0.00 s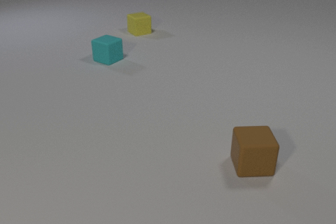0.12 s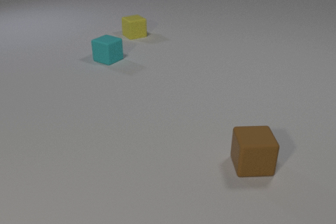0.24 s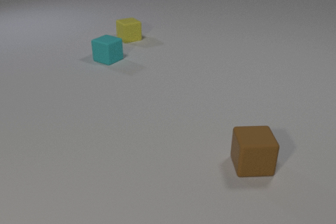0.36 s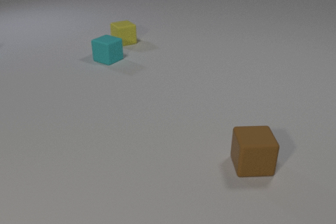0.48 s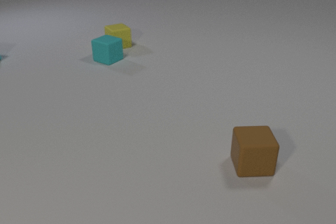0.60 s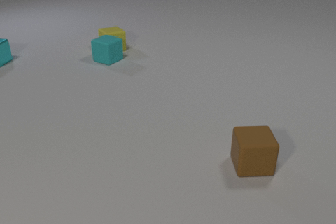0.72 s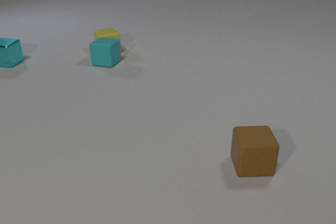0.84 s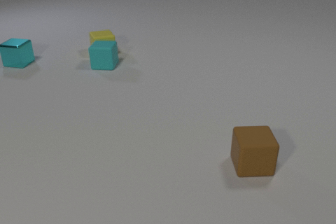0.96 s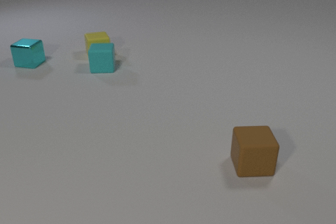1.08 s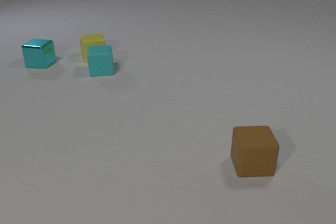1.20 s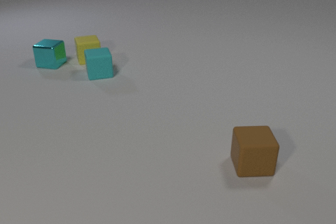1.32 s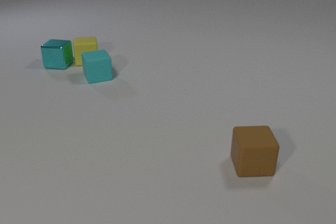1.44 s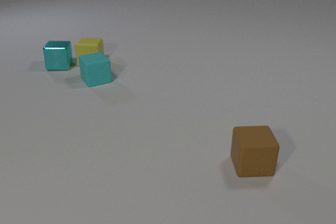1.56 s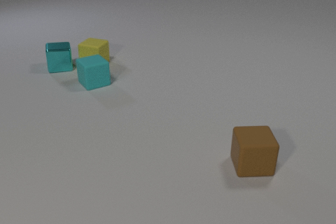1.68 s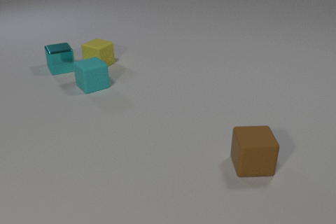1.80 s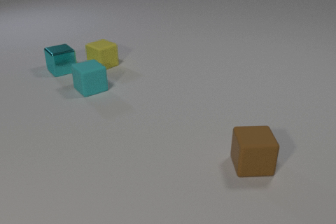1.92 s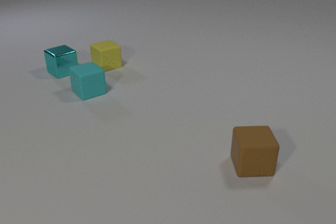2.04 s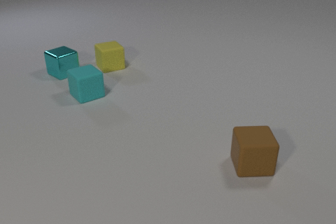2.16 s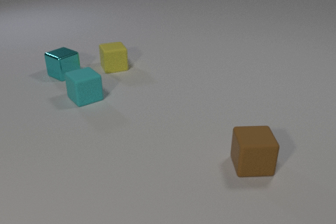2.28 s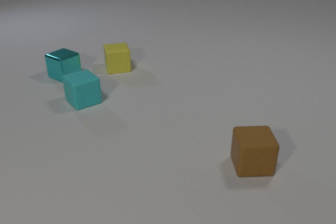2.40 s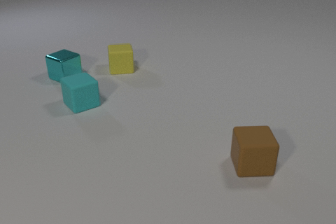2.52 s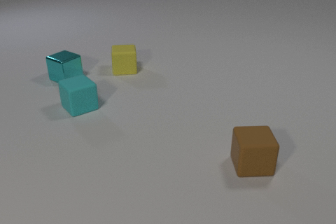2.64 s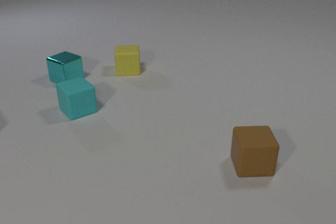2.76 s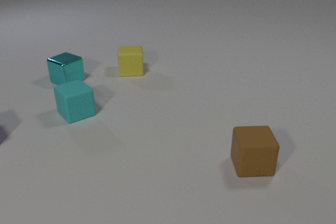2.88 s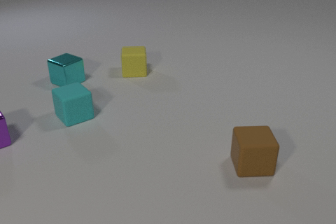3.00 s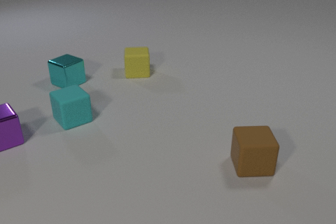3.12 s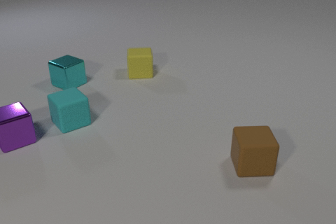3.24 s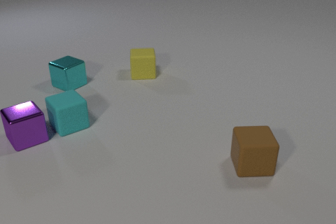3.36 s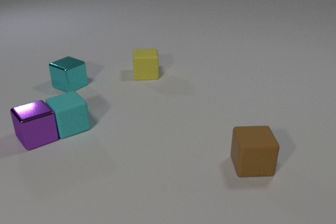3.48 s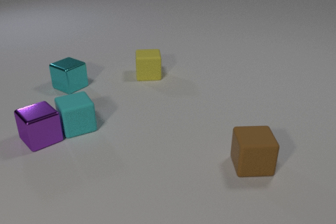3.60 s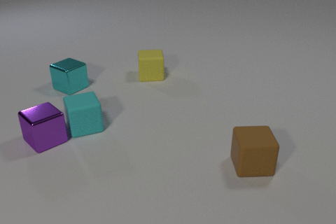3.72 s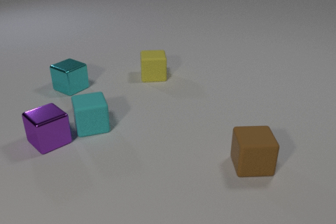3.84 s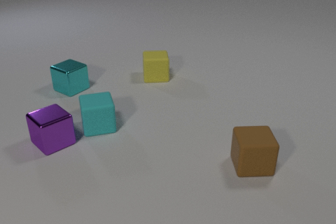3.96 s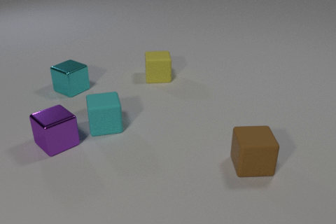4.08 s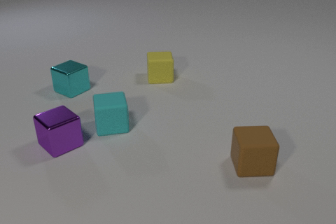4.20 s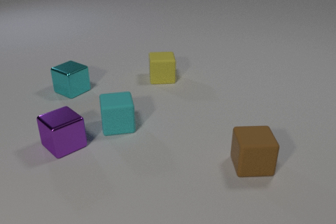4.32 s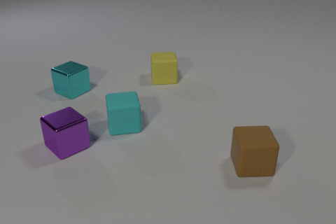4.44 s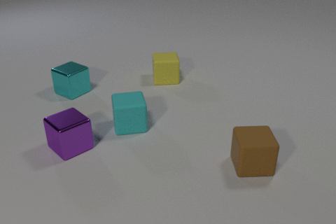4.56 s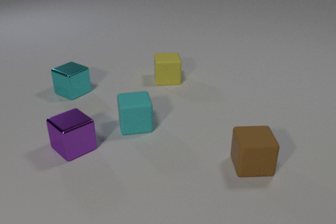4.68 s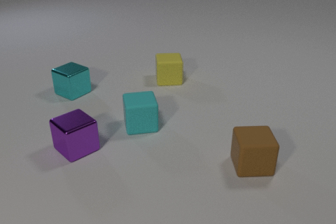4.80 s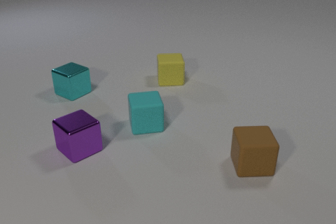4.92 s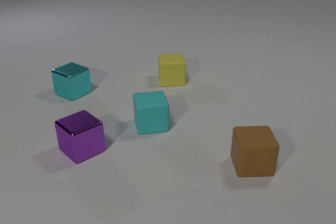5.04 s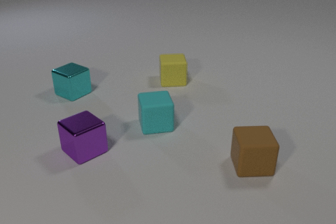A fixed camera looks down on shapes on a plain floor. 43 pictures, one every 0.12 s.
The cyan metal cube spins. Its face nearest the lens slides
to the right.
The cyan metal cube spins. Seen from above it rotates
counterclockwise.
0.00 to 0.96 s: The yellow rubber cube slides toward the camera and to the left. The cyan rubber cube slides toward the camera, spins counterclockwise seen from above by about 45 degrees, its near face sliding to the right. The cyan metal cube comes in at the left edge, slides to the right and toward the camera. The yellow rubber cube and the cyan rubber cube collide.
0.96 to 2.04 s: The yellow rubber cube slides toward the camera, spins so that its near face slides to the left, clockwise seen from above. The cyan rubber cube slides toward the camera, spins counterclockwise seen from above by about 30 degrees, its near face sliding to the right. The cyan metal cube slides toward the camera and to the right, spins so that its near face slides to the right, counterclockwise seen from above. The yellow rubber cube and the cyan metal cube collide.
2.04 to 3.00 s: The yellow rubber cube slides to the right and toward the camera, spins clockwise seen from above by about 30 degrees, its near face sliding to the left. The cyan rubber cube slides toward the camera. The cyan metal cube slides toward the camera. The purple metal cube comes in at the left edge, slides to the right.
3.00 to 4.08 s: The yellow rubber cube slides to the right and toward the camera. The cyan rubber cube slides to the right and toward the camera, spins so that its near face slides to the left, clockwise seen from above. The cyan metal cube slides toward the camera. The purple metal cube slides to the right and toward the camera. The cyan rubber cube and the purple metal cube collide.
4.08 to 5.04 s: The yellow rubber cube slides to the right and toward the camera. The cyan rubber cube slides to the right. The cyan metal cube slides toward the camera. The purple metal cube slides to the right and toward the camera.
How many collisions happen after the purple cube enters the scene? 1.
How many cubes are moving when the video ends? 4.
What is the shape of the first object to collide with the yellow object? cube.
